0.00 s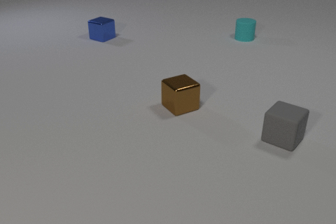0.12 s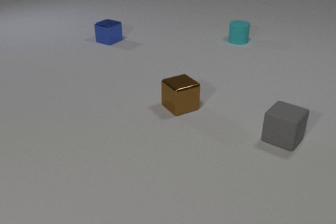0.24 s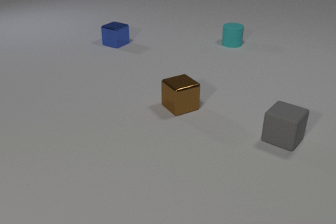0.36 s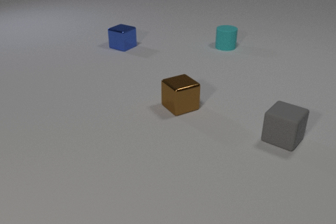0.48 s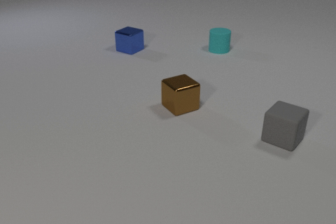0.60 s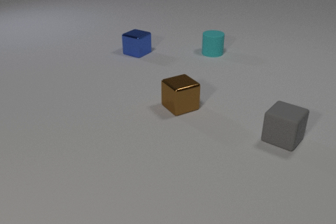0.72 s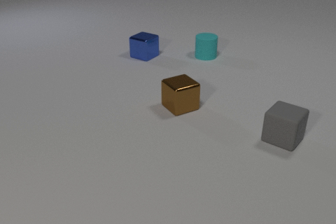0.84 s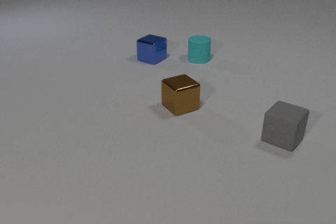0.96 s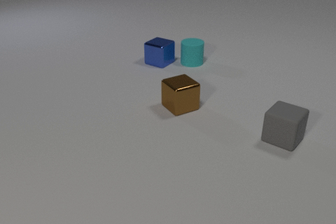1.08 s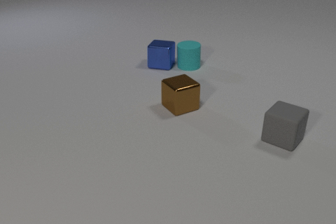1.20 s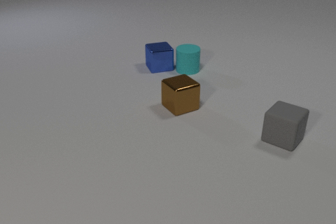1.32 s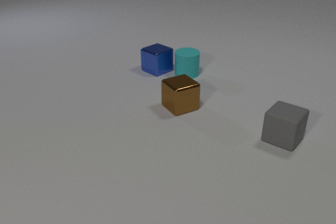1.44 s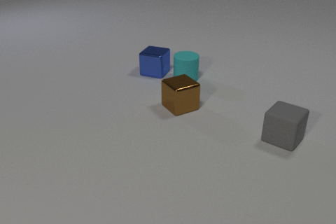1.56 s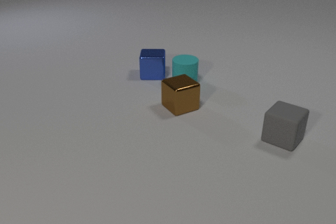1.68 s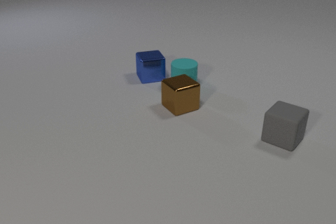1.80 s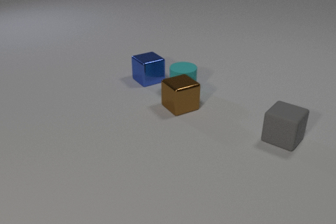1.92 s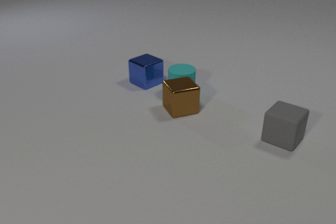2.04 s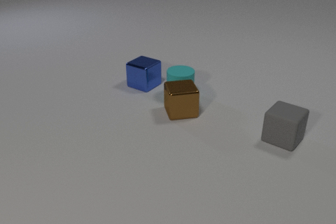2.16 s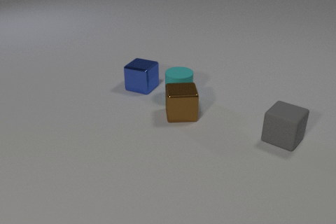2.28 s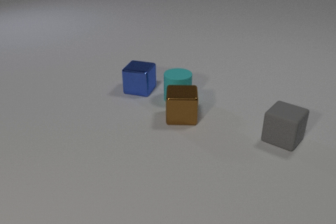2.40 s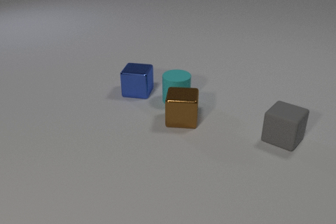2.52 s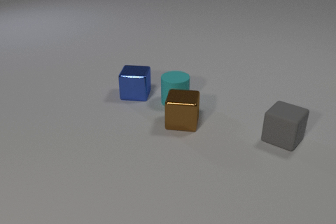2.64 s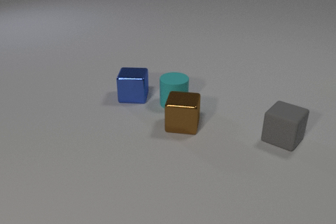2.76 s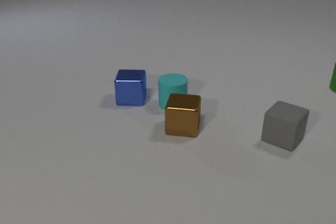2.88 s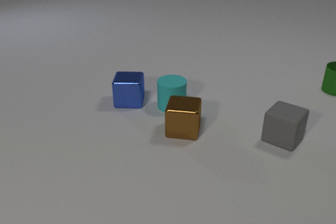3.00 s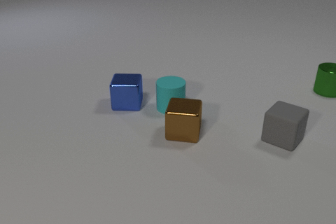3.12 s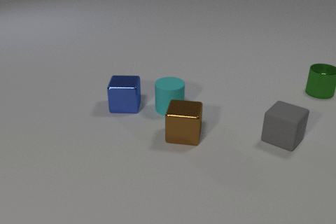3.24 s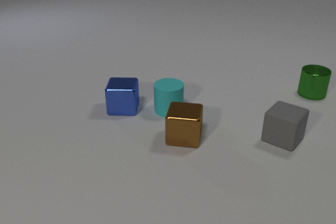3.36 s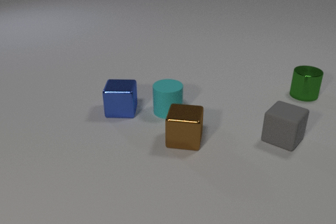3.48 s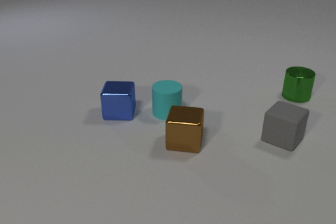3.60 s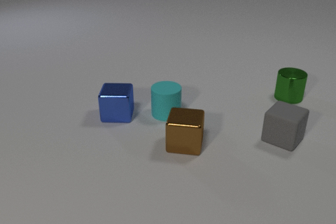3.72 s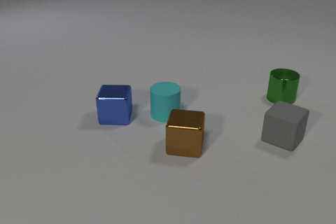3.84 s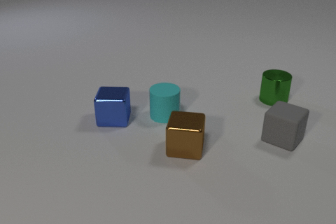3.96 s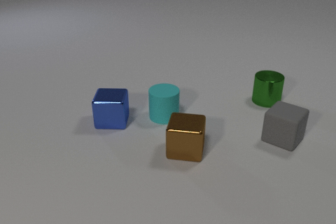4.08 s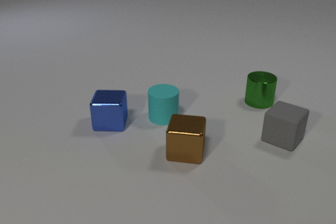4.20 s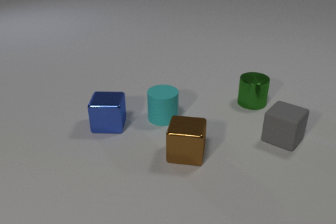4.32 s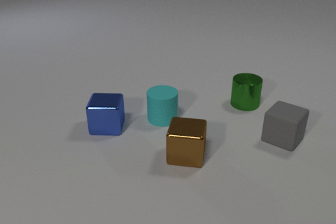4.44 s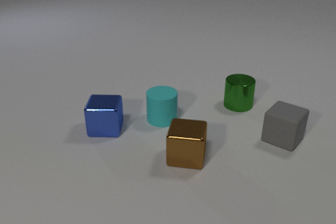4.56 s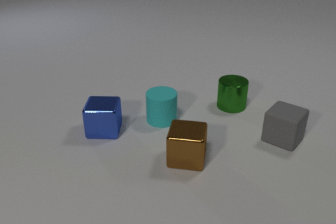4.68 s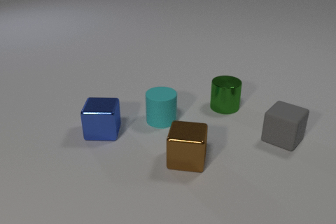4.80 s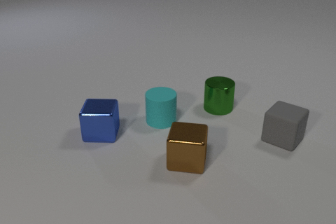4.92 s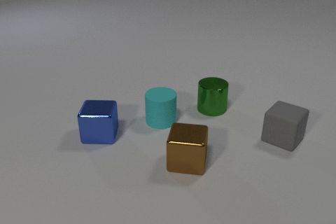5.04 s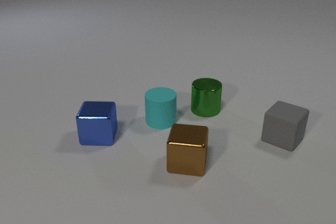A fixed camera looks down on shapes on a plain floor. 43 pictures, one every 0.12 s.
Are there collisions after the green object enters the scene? no.
What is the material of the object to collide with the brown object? rubber.
What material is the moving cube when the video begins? metal.
0.00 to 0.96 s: The cyan rubber cylinder slides toward the camera and to the left. The blue metal cube slides toward the camera and to the right.
0.96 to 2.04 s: The cyan rubber cylinder slides toward the camera. The blue metal cube slides toward the camera, spins counterclockwise seen from above by about 180 degrees, its near face sliding to the right. The brown metal cube slides toward the camera. The cyan rubber cylinder and the blue metal cube collide. The cyan rubber cylinder and the brown metal cube collide.
2.04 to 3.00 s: The cyan rubber cylinder slides toward the camera. The blue metal cube slides toward the camera and to the left, spins so that its near face slides to the right, counterclockwise seen from above. The brown metal cube slides toward the camera, spins clockwise seen from above by about 15 degrees, its near face sliding to the left. The green metal cylinder comes in at the right edge, slides to the left and toward the camera.
3.00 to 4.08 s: The cyan rubber cylinder slides toward the camera. The blue metal cube slides toward the camera and to the left. The brown metal cube slides toward the camera. The green metal cylinder slides to the left and toward the camera.
4.08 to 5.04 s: The cyan rubber cylinder slides toward the camera. The blue metal cube slides toward the camera and to the left. The brown metal cube slides toward the camera. The green metal cylinder slides to the left and toward the camera.
